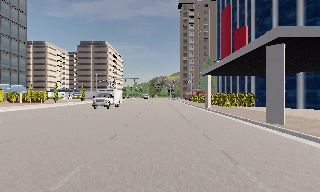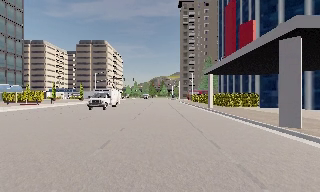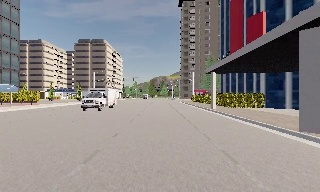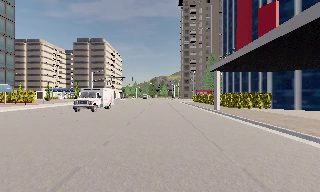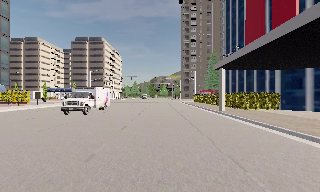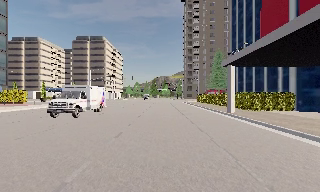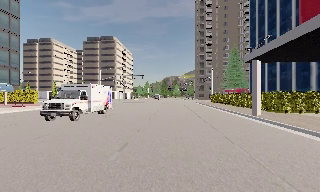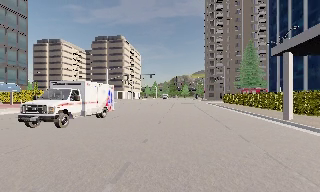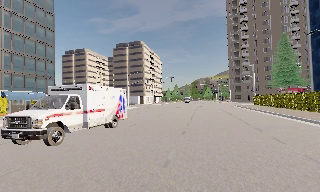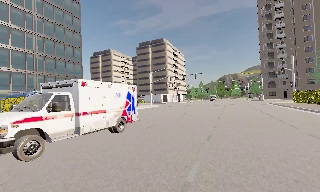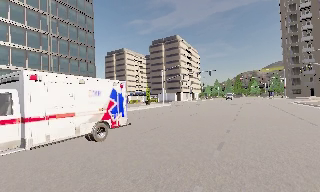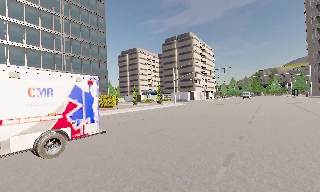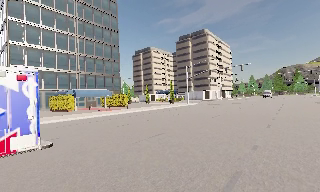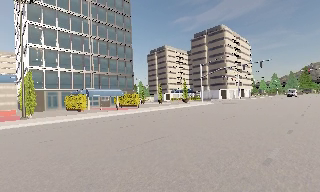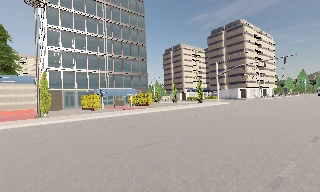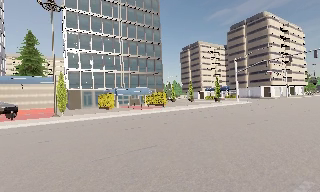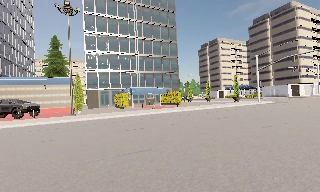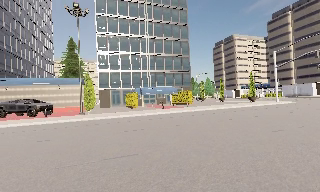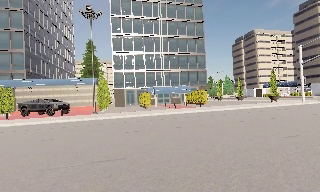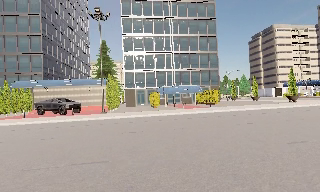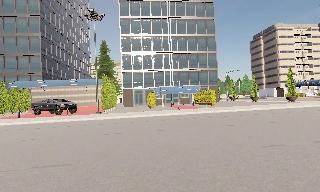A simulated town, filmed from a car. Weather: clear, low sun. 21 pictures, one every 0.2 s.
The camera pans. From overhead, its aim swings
counterclockwise.
0.0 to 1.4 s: The camera travels forward, about 9 m, so what stands in front looms larger. It gains speed.
1.4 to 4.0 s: The camera pans to its left, which is counterclockwise from overhead, by about 75 degrees. It travels forward and to its right, about 12 m.
The film runs forward here.
